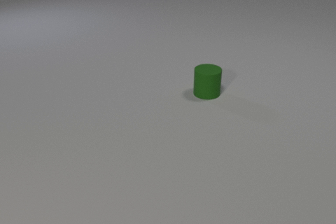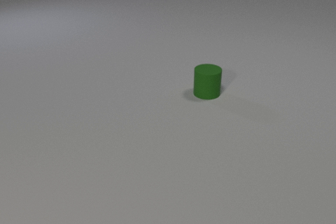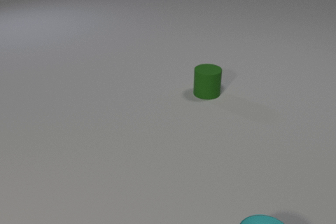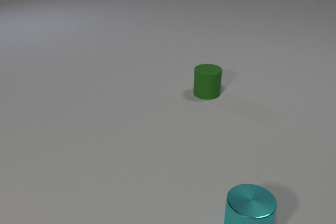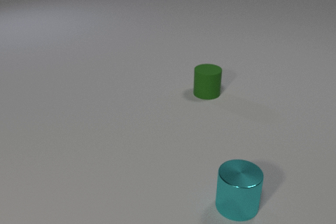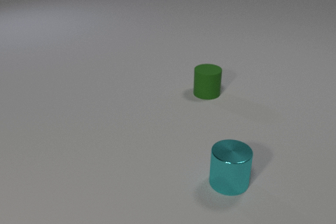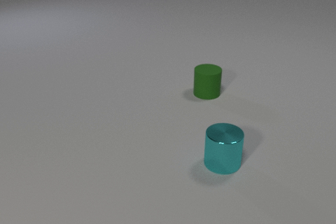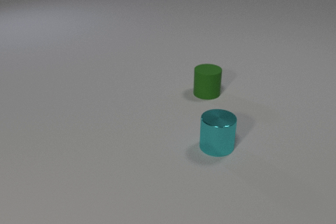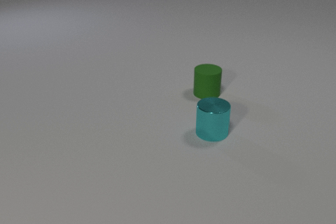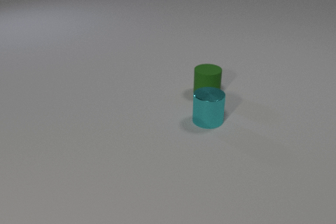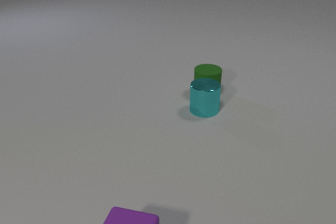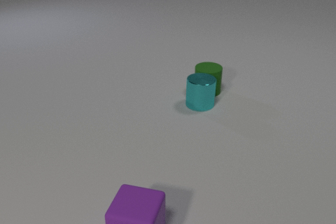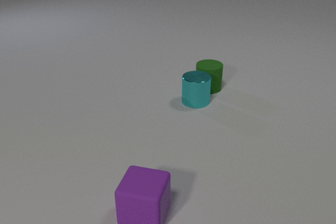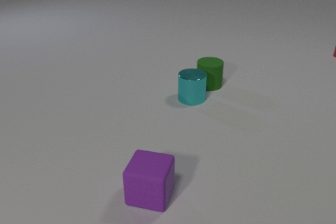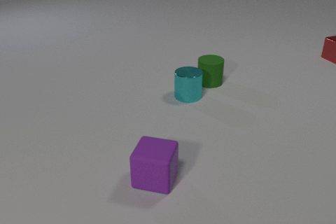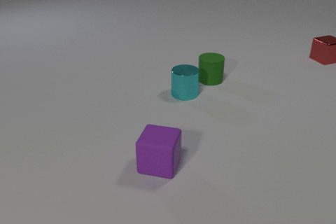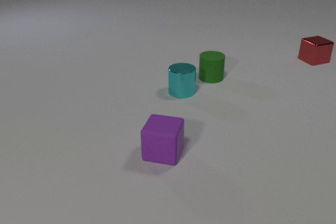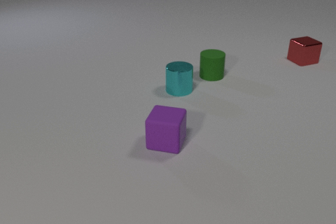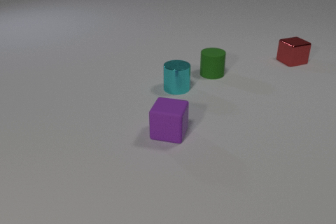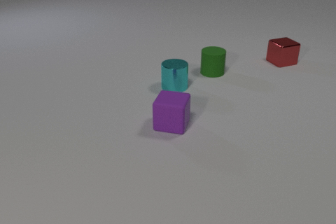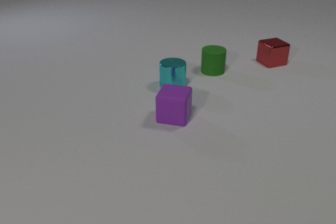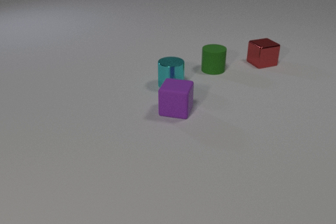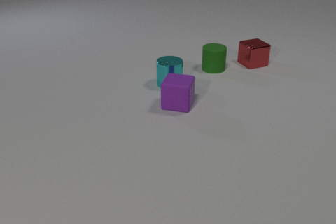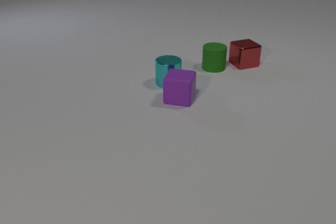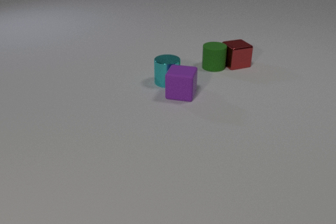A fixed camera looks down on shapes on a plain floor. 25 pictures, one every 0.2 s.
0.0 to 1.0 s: The cyan metal cylinder comes in at the bottom edge, slides away from the camera.
1.0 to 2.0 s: The cyan metal cylinder slides away from the camera. The purple rubber cube comes in at the bottom edge, slides away from the camera.
2.0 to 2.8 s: The cyan metal cylinder slides away from the camera and to the left. The green rubber cylinder slides away from the camera. The red metal cube comes in at the right edge, slides to the left and toward the camera. The purple rubber cube slides away from the camera. The cyan metal cylinder and the green rubber cylinder collide.
2.8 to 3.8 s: The cyan metal cylinder slides away from the camera and to the left. The green rubber cylinder slides away from the camera. The red metal cube slides to the left and toward the camera. The purple rubber cube slides away from the camera.
3.8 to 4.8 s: The cyan metal cylinder slides away from the camera and to the left. The green rubber cylinder slides away from the camera. The red metal cube slides to the left. The purple rubber cube slides away from the camera. The cyan metal cylinder and the purple rubber cube collide. The green rubber cylinder and the red metal cube collide.
What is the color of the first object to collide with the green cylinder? cyan.
How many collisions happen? 3.
What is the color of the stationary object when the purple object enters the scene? green.
